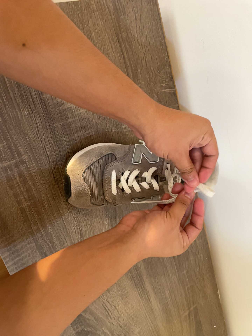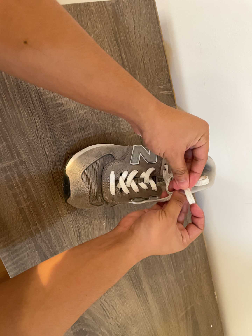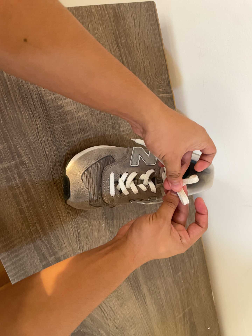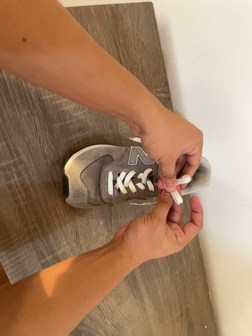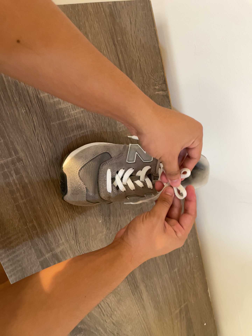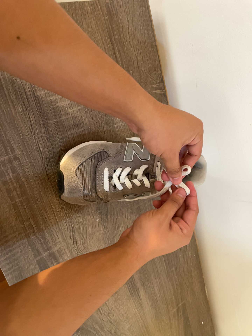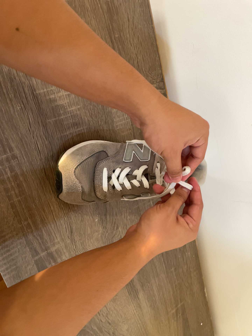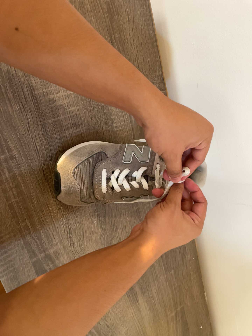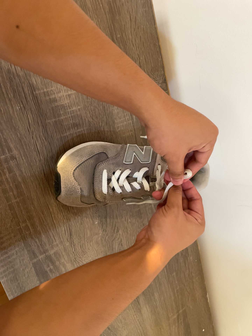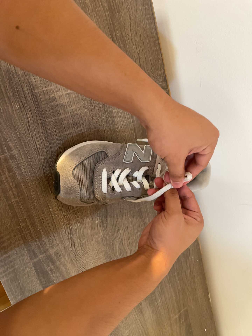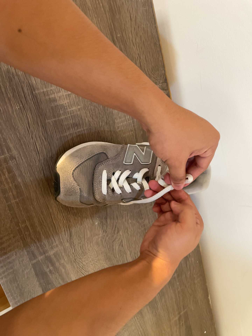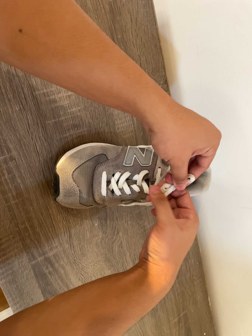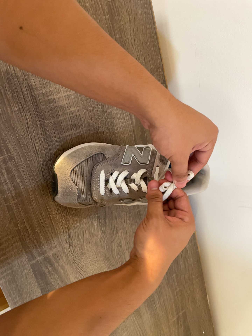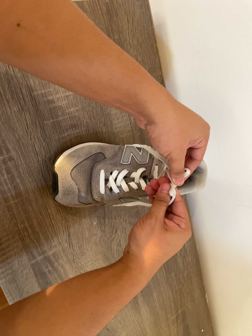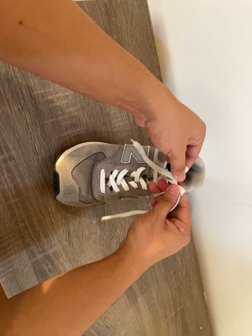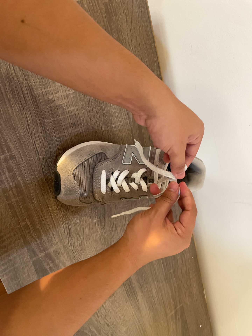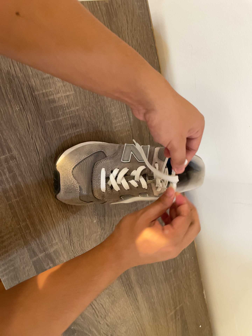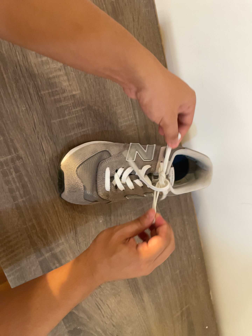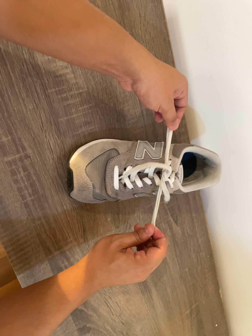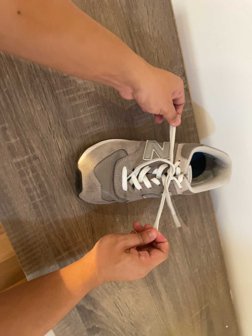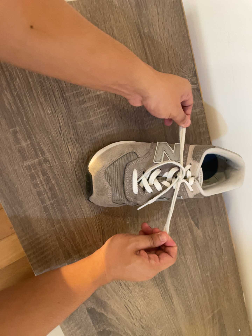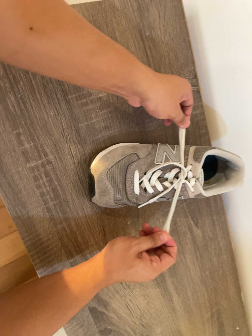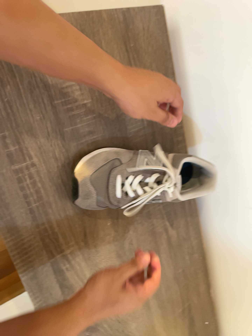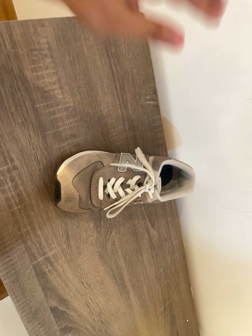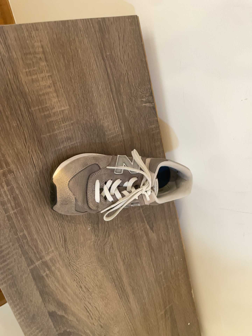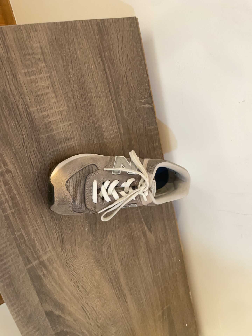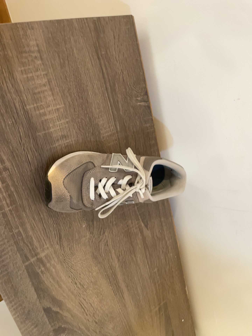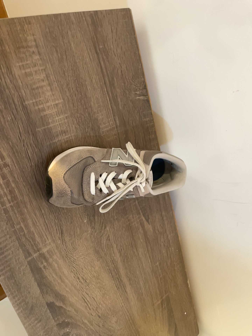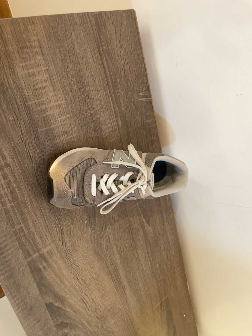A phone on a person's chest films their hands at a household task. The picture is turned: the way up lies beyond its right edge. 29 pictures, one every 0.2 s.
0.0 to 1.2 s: The camera shifts only a little, or ends up much as it began.
1.2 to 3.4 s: The camera keeps its place and its aim.
3.4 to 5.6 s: The camera shifts only a little, or ends up much as it began.
The film runs forward here.
